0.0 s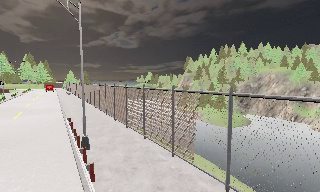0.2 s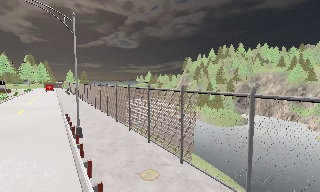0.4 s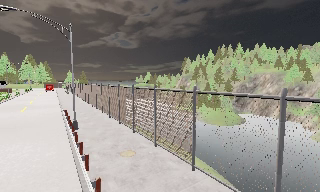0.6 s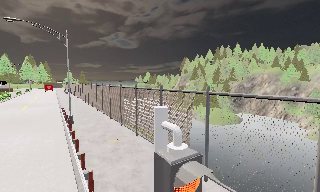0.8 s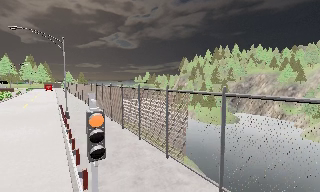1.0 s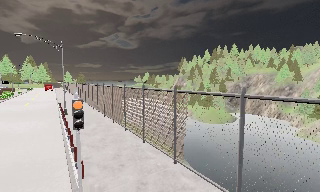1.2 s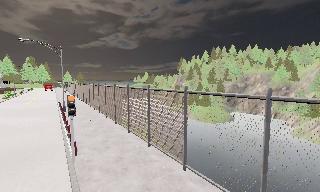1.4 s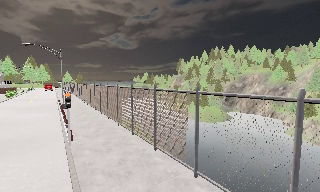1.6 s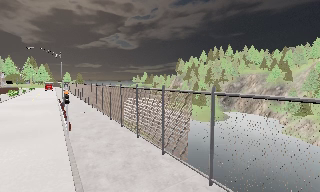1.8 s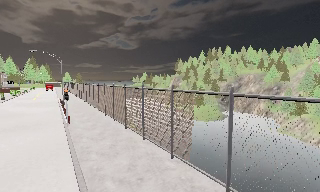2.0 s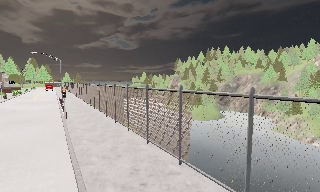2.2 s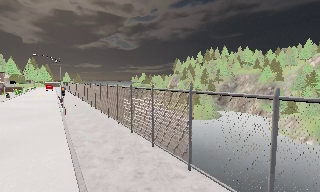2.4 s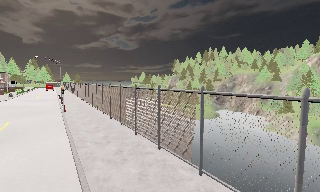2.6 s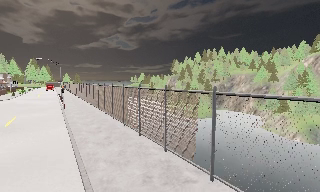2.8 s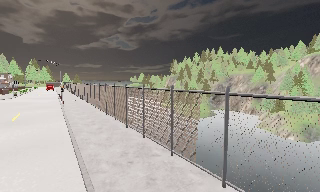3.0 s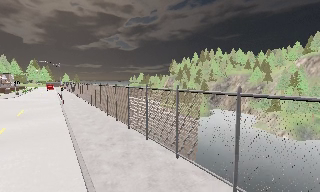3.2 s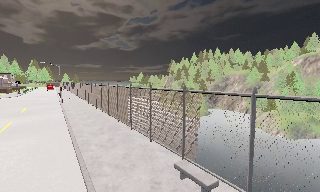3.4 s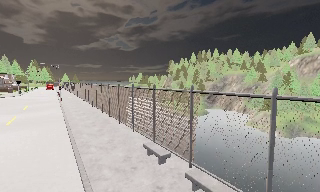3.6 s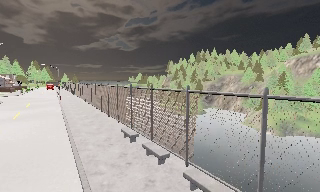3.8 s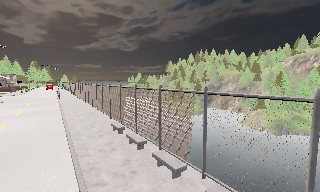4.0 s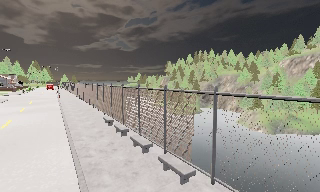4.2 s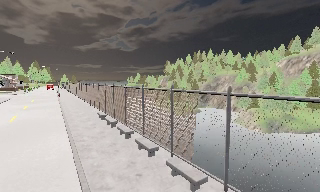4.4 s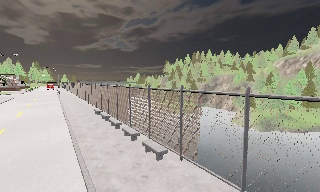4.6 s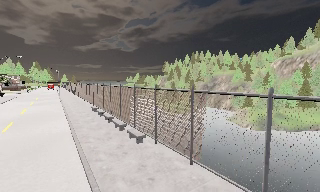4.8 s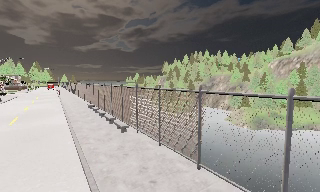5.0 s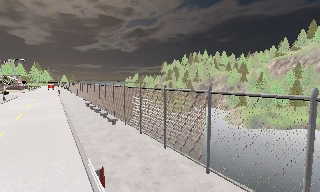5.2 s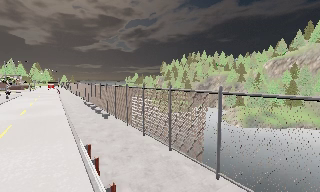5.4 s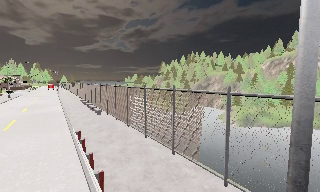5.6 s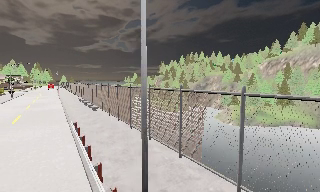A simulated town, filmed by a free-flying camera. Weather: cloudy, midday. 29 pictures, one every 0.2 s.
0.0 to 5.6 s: The camera travels backward and to its right, about 65 m, so what stands in front gets smaller.
The film runs backward here.
